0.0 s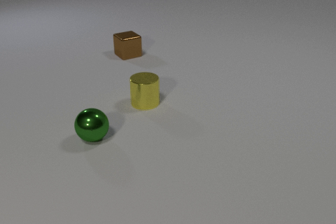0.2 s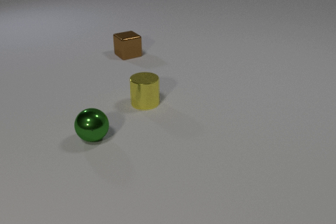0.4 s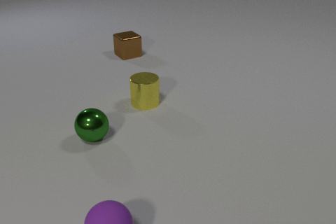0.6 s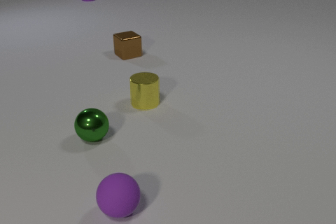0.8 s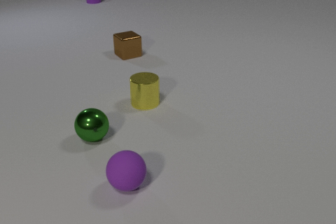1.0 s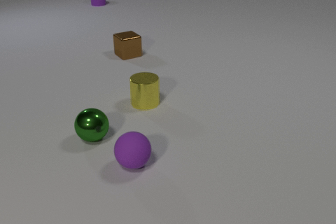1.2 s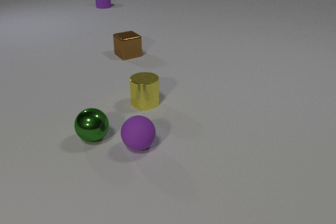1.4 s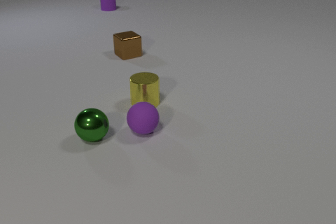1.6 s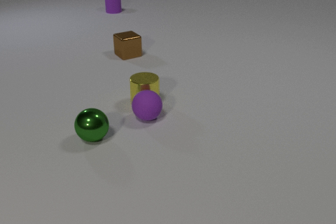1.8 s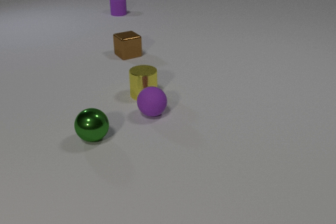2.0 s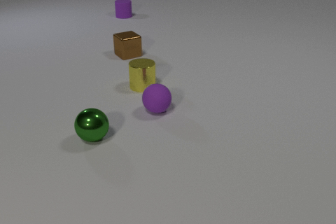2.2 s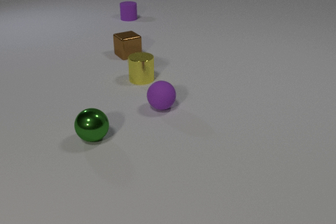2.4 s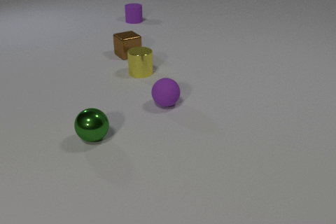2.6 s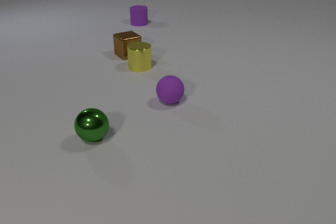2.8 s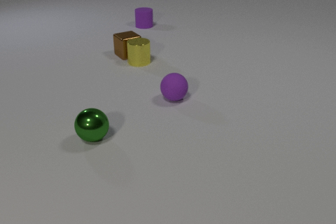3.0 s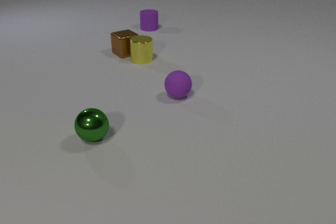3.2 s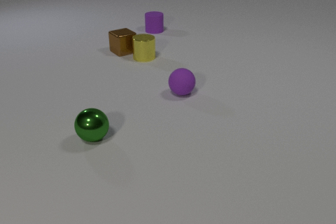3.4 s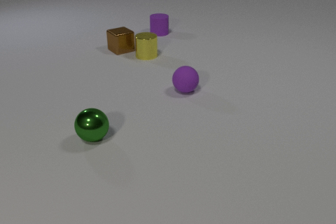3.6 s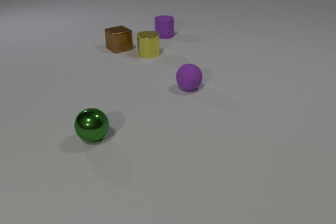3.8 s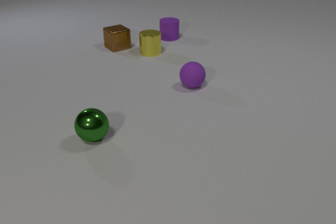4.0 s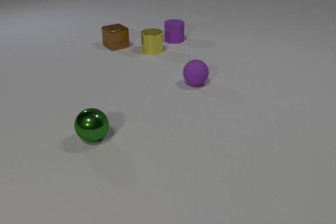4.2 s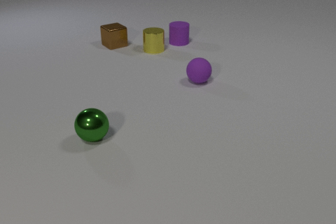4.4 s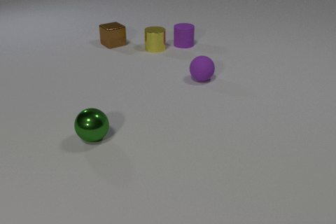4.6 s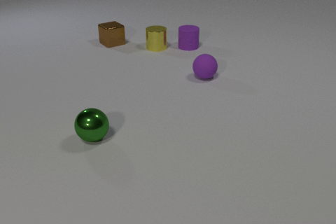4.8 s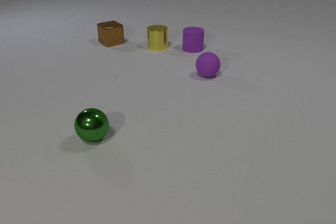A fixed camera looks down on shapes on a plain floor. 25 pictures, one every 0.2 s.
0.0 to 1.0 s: The purple rubber sphere comes in at the bottom edge, rolls away from the camera. The purple rubber cylinder comes in at the top edge, slides toward the camera and to the right.
1.0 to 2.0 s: The purple rubber sphere rolls away from the camera. The yellow metal cylinder slides away from the camera. The purple rubber cylinder slides toward the camera and to the right. The purple rubber sphere and the yellow metal cylinder collide.
2.0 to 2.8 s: The purple rubber sphere rolls away from the camera and to the right. The yellow metal cylinder slides away from the camera. The purple rubber cylinder slides toward the camera and to the right. The yellow metal cylinder and the brown metal cube collide.
2.8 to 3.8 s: The purple rubber sphere rolls away from the camera and to the right. The yellow metal cylinder slides away from the camera and to the right. The brown metal cube slides away from the camera and to the left. The purple rubber cylinder slides toward the camera and to the right.
3.8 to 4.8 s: The purple rubber sphere rolls away from the camera and to the right. The yellow metal cylinder slides away from the camera and to the right. The brown metal cube slides away from the camera and to the left. The purple rubber cylinder slides toward the camera and to the right.
Are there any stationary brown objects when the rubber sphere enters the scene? yes.
What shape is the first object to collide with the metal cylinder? sphere.
How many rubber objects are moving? 2.
